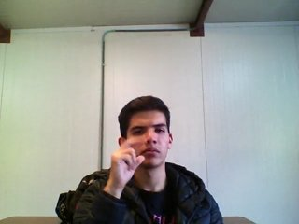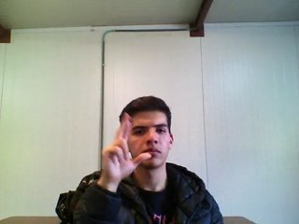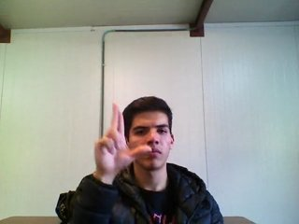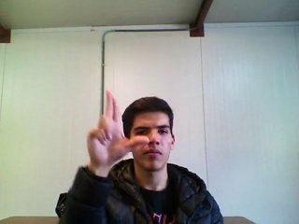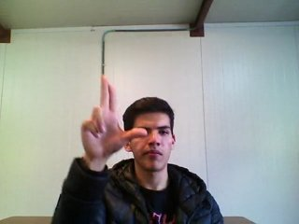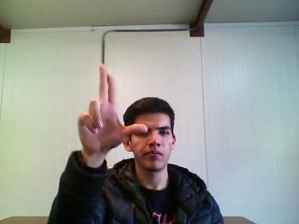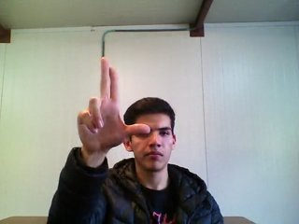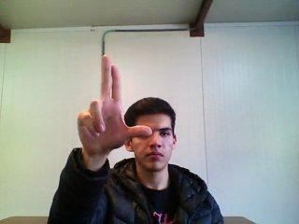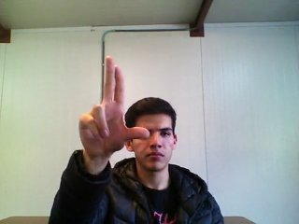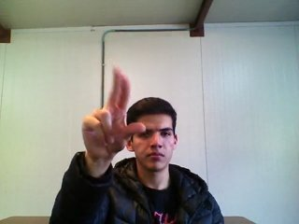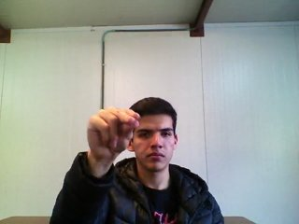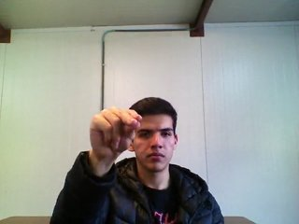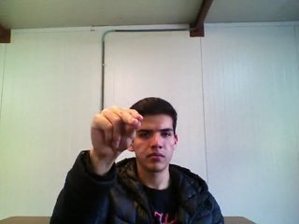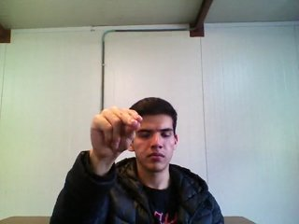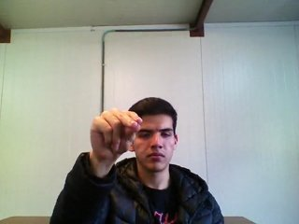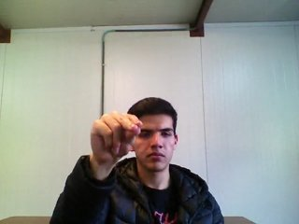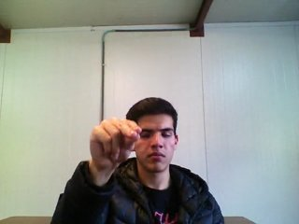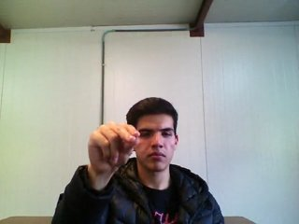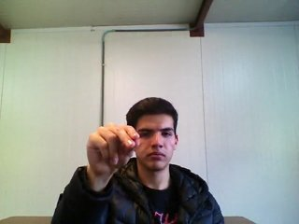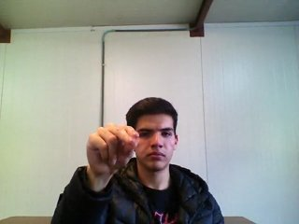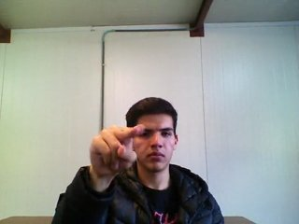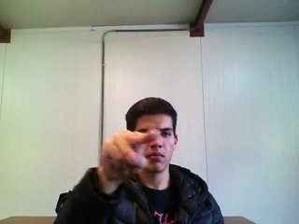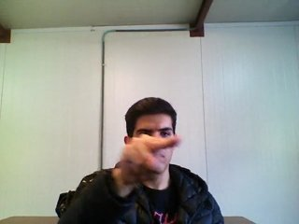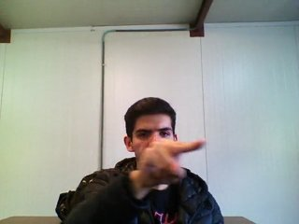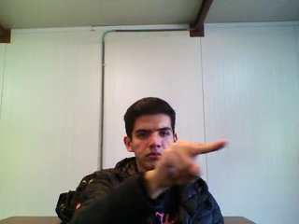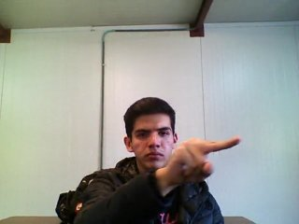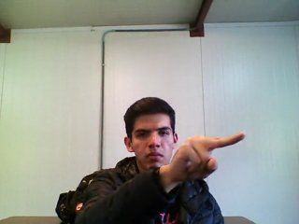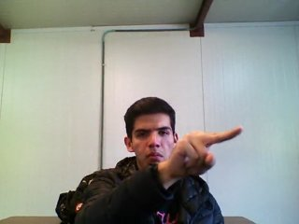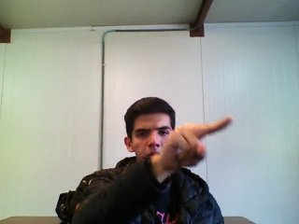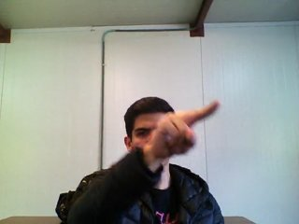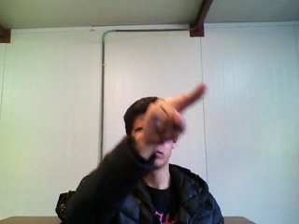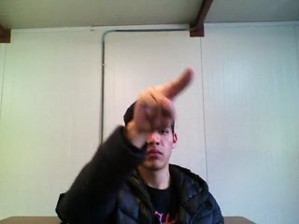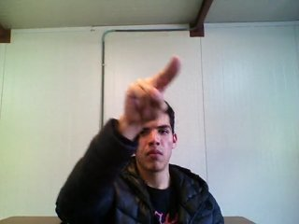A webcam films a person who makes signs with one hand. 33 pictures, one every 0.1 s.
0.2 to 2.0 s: Zoom out.
2.1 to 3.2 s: Pointing with two fingers.
